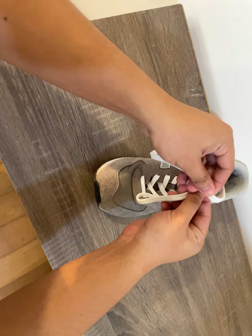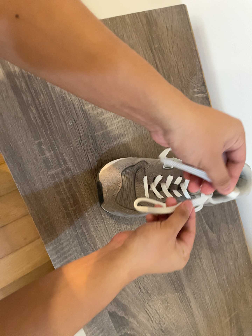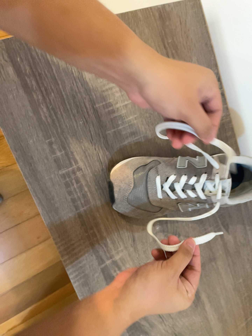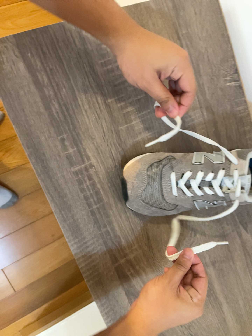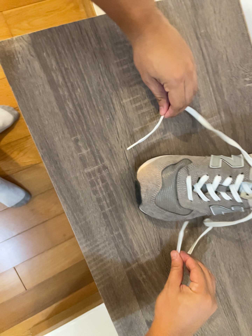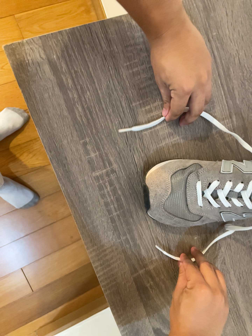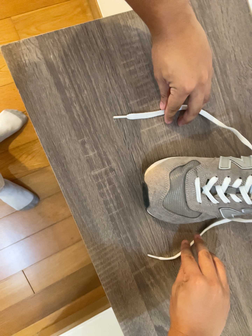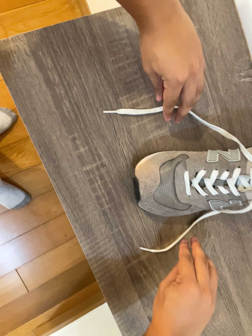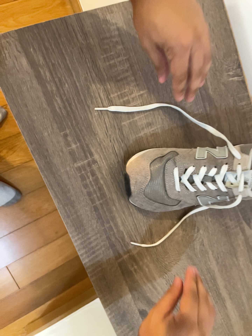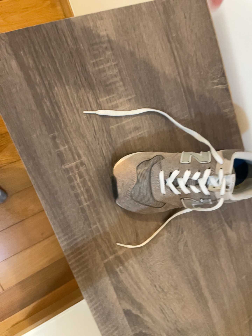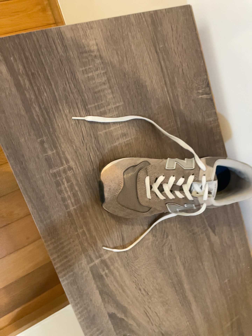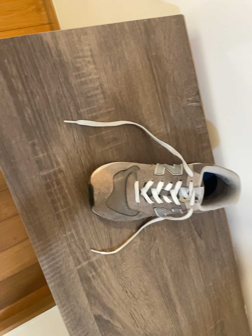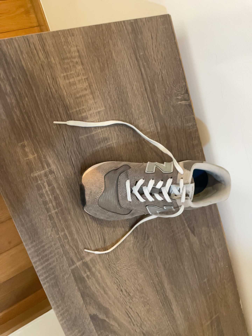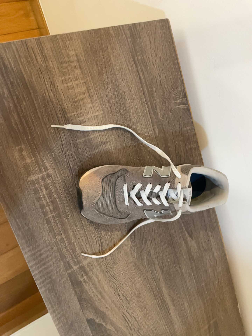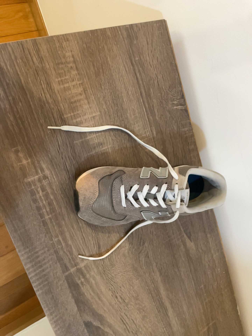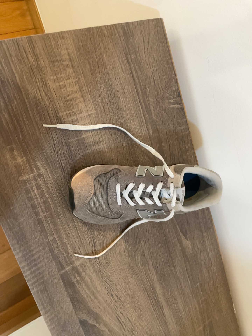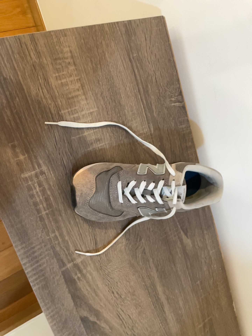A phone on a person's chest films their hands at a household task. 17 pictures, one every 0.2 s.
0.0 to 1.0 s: The camera pans to its left by about 10 degrees.
1.0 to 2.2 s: The camera pans to its right by about 10 degrees.
2.2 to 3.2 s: The camera shifts only a little, or ends up much as it began.
The film runs backward here.
